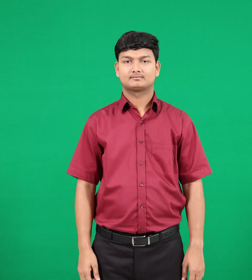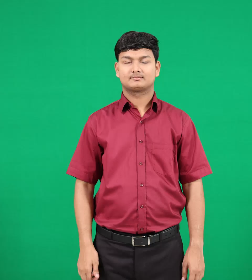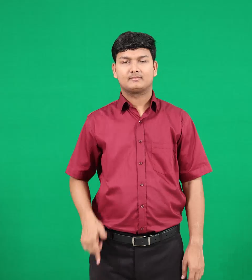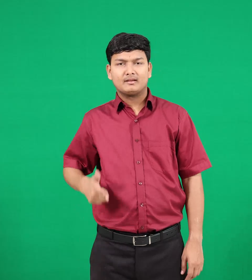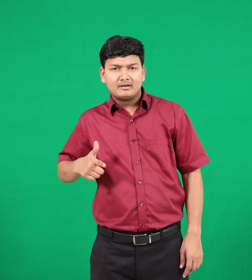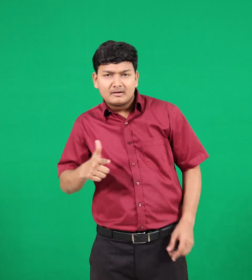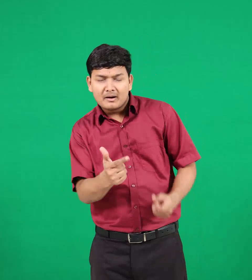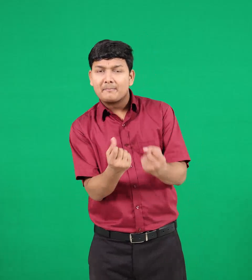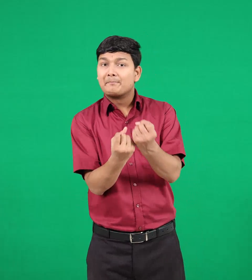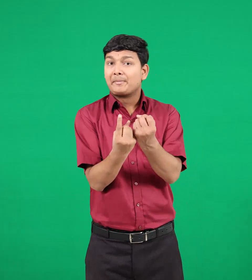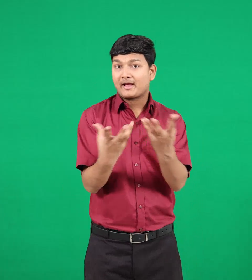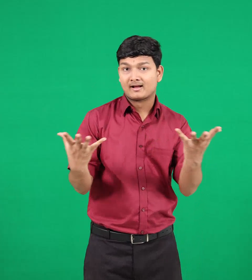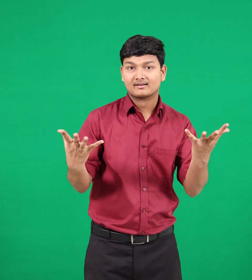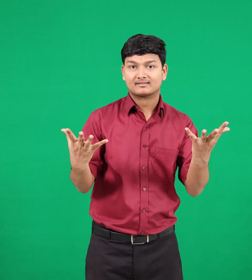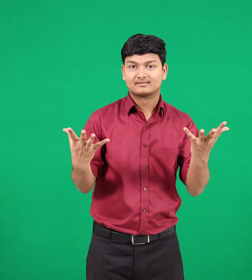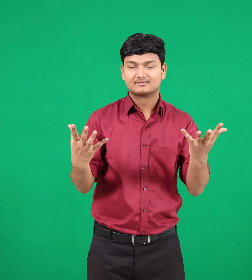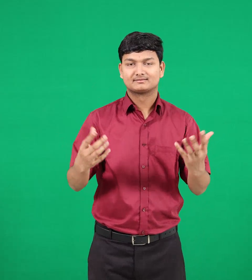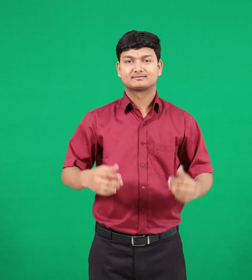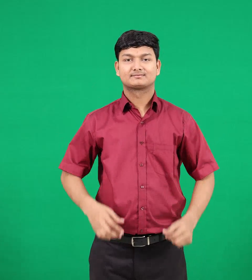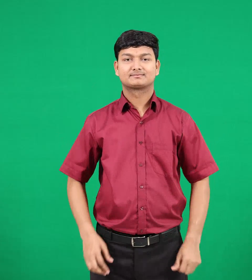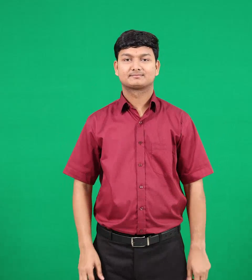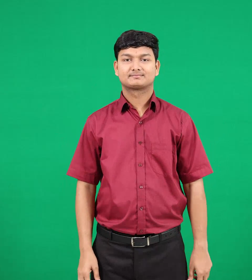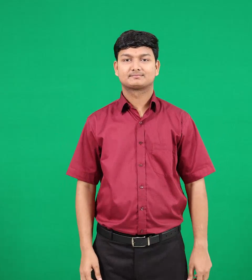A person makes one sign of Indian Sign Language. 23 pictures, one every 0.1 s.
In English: mouse
